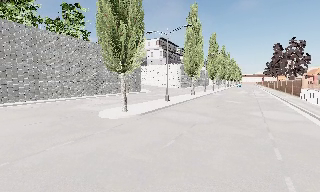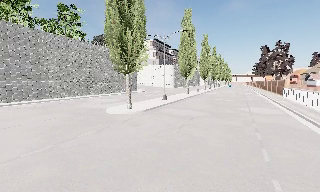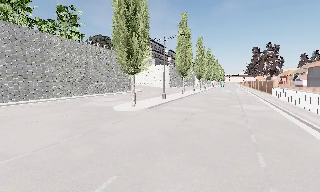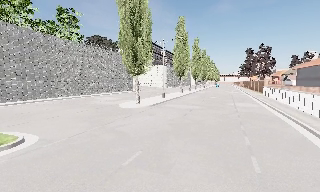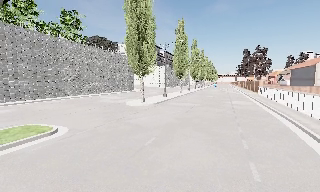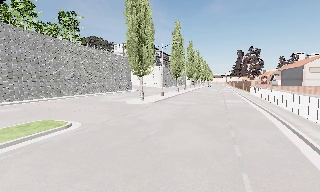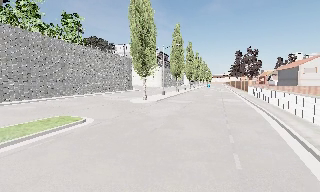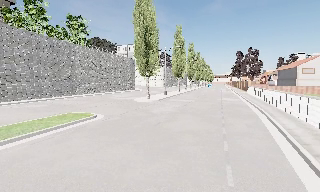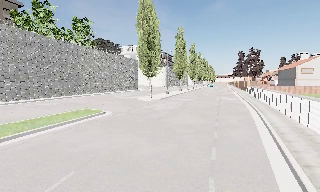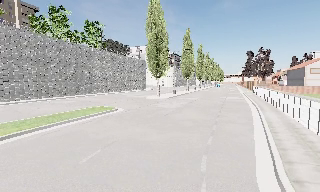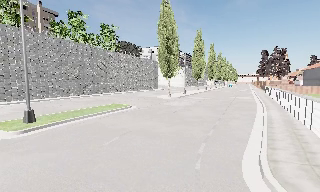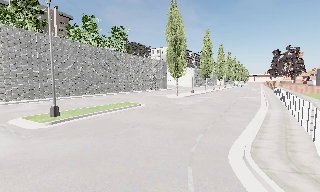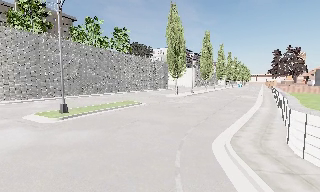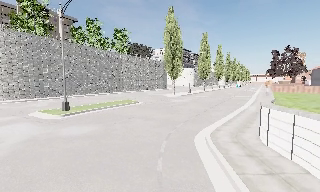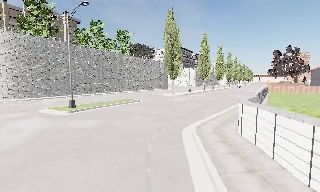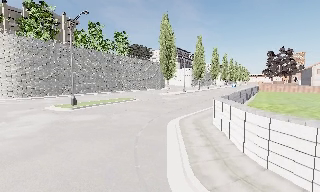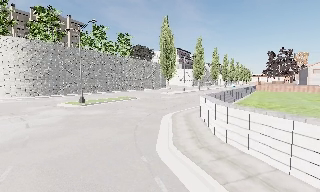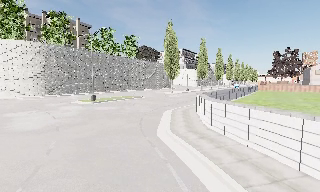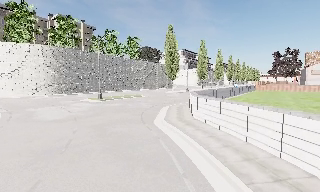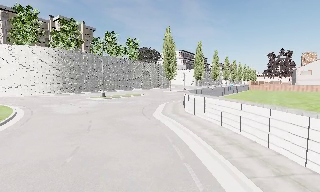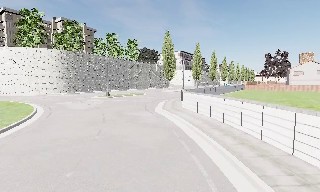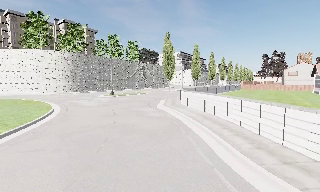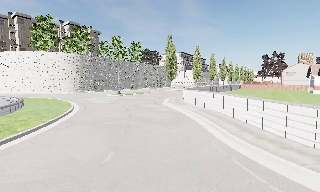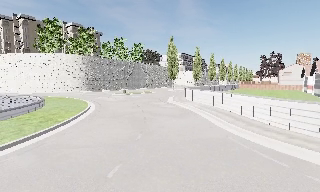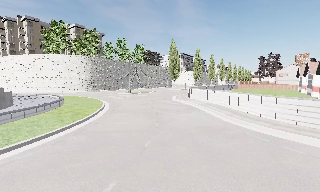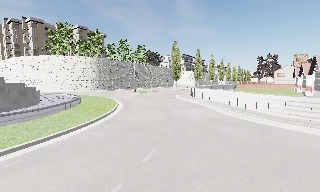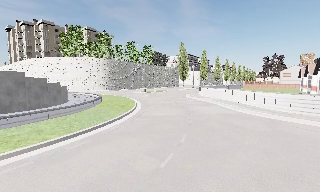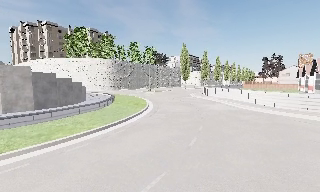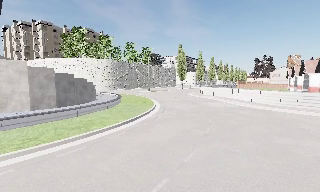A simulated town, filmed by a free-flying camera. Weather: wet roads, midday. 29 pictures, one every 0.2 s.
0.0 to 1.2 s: The camera travels backward, about 9 m, so what stands in front gets smaller.
1.2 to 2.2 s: The scene slides to the right, as the camera pans about 10 degrees to its left. It travels backward, about 6 m, so what stands in front gets smaller.
2.2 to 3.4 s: The camera travels backward, about 9 m, so what stands in front gets smaller. It gains speed.
3.4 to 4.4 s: The camera travels backward, about 10 m, so what stands in front gets smaller.
4.4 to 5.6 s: The camera travels backward and to its left, about 12 m, so what stands in front gets smaller.
The film runs backward here.
